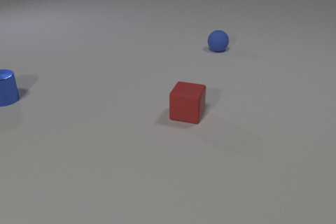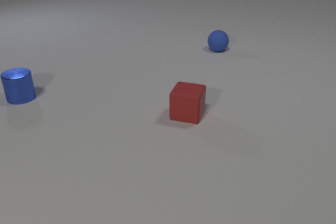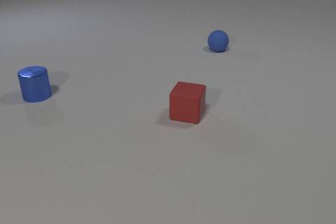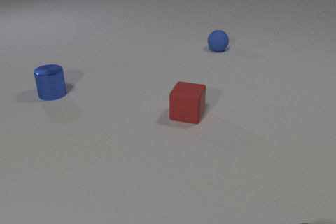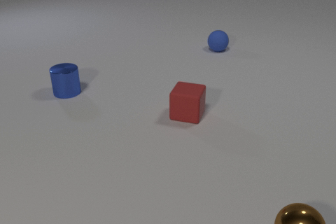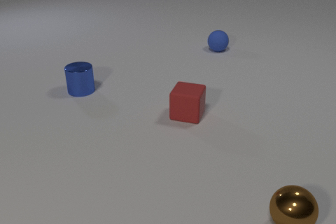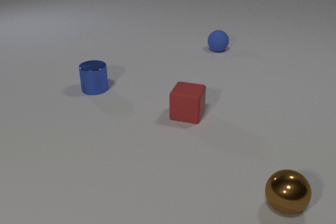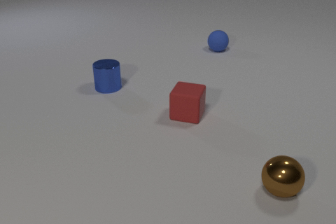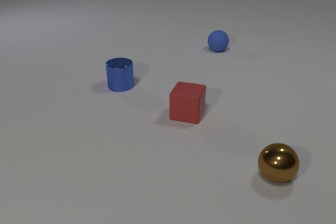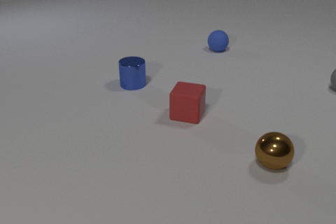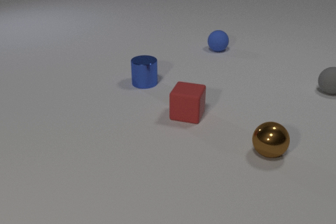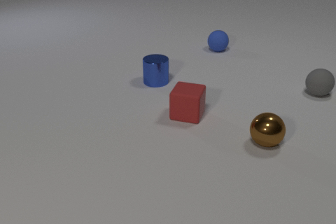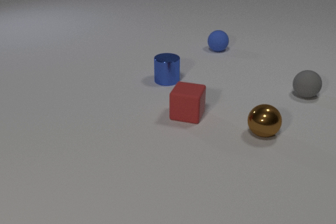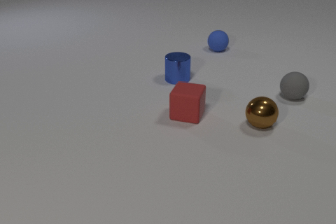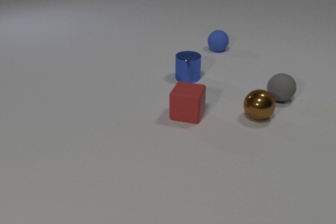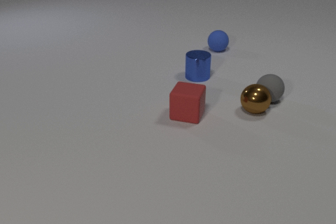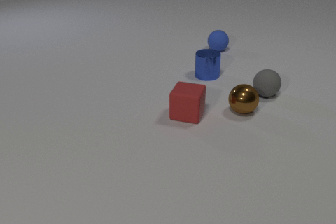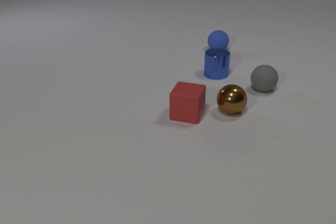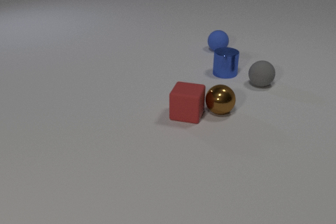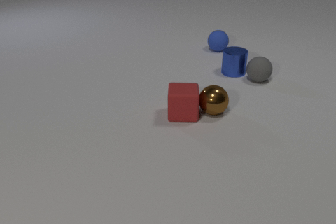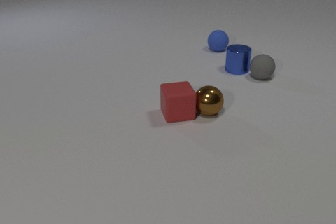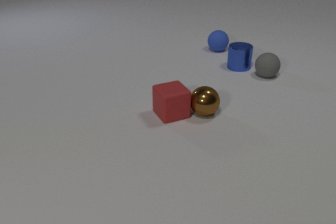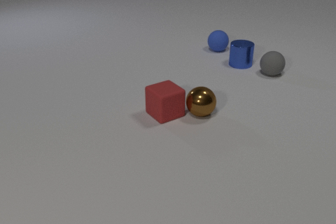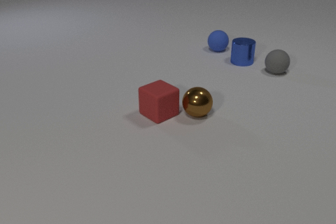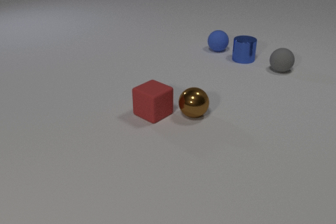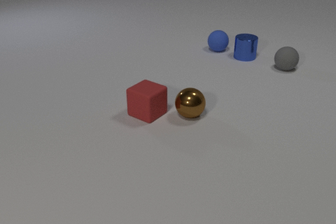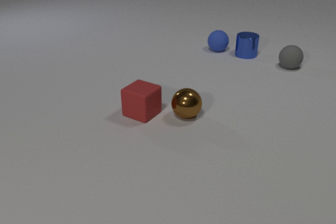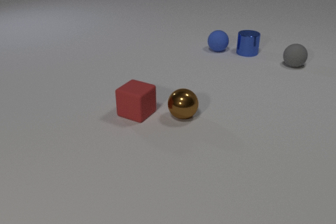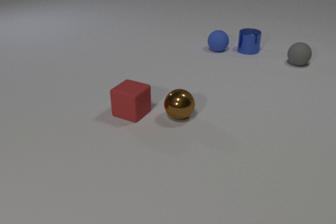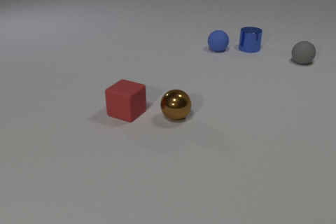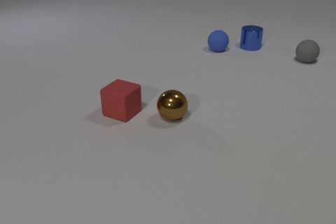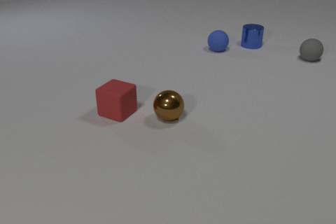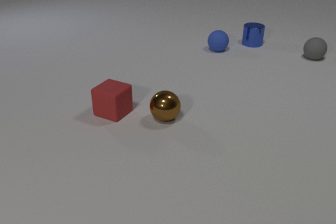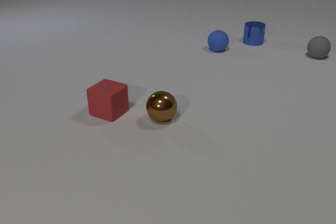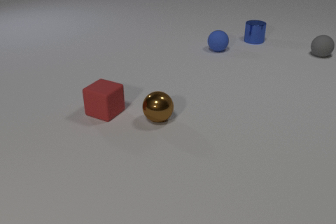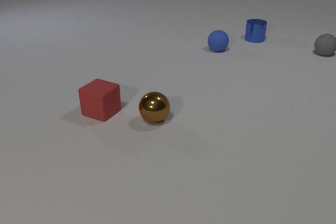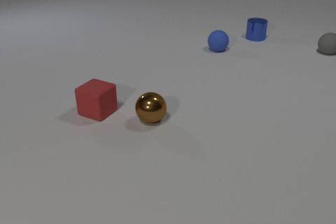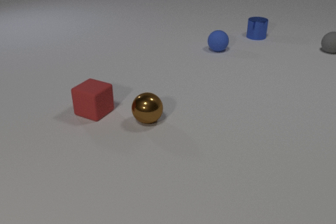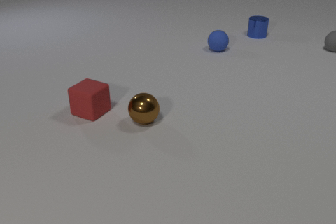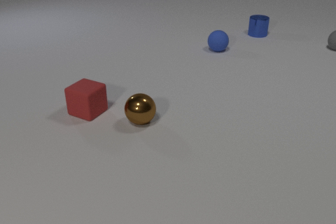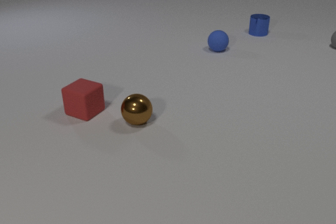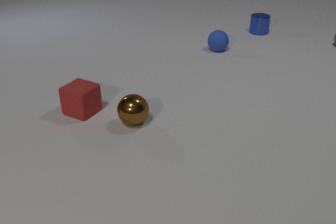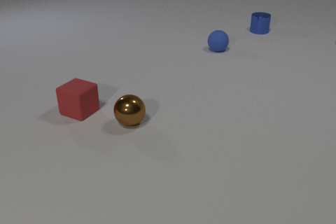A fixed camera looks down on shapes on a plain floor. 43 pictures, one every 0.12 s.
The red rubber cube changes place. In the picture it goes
to the left.
The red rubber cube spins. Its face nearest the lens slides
to the right.
0.00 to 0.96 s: The brown metal sphere comes in at the bottom edge, rolls away from the camera. The blue metal cylinder slides to the right.
0.96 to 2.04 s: The brown metal sphere rolls away from the camera and to the left. The gray rubber sphere comes in at the right edge, rolls to the left. The blue metal cylinder slides to the right. The brown metal sphere and the gray rubber sphere collide.
2.04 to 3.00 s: The brown metal sphere rolls to the left. The gray rubber sphere rolls away from the camera. The red rubber cube slides to the left, spins so that its near face slides to the right, counterclockwise seen from above. The blue metal cylinder slides away from the camera and to the right. The brown metal sphere and the red rubber cube collide. The gray rubber sphere and the blue metal cylinder collide.
3.00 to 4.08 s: The brown metal sphere rolls to the left. The gray rubber sphere rolls away from the camera and to the right. The red rubber cube slides to the left. The blue metal cylinder slides away from the camera.
4.08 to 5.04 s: The brown metal sphere rolls to the left. The gray rubber sphere rolls away from the camera and to the right, leaves at the right edge. The red rubber cube slides to the left. The blue metal cylinder slides away from the camera.
How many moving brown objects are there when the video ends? 1.
Are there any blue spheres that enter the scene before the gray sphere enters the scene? no.
What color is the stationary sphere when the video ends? blue.
